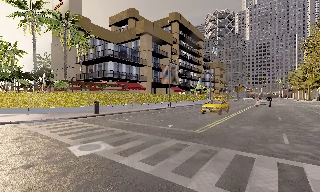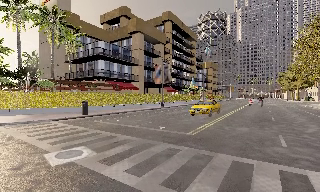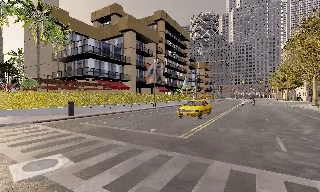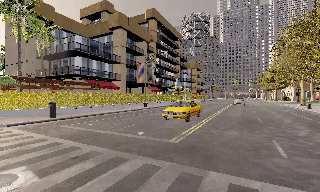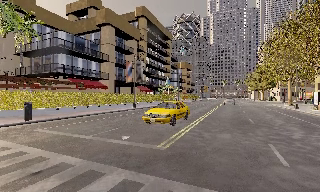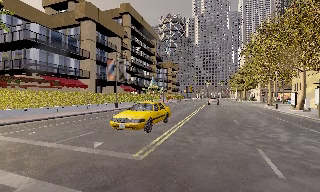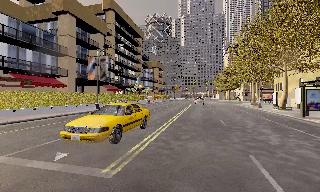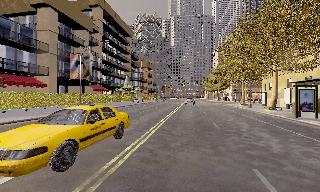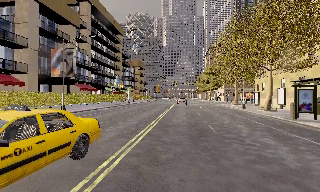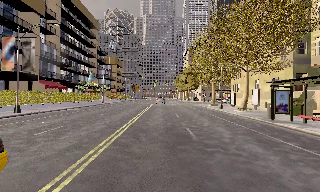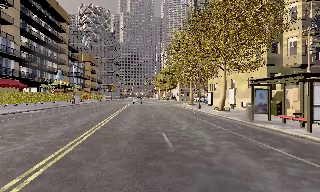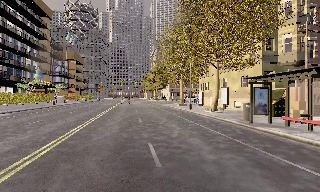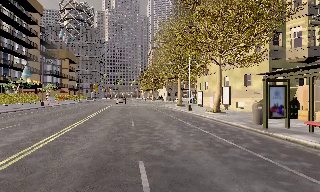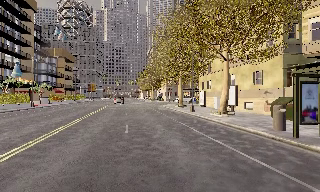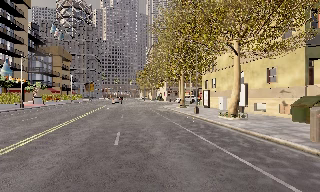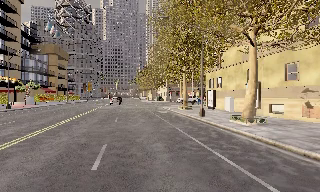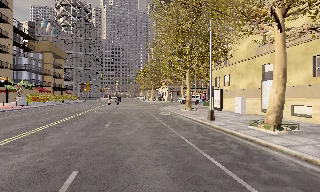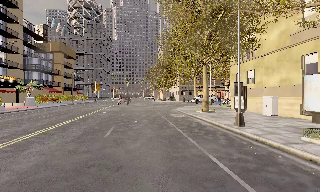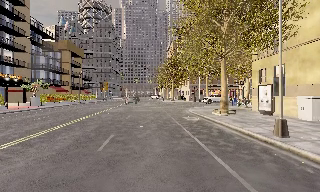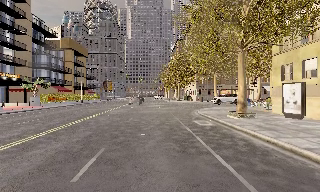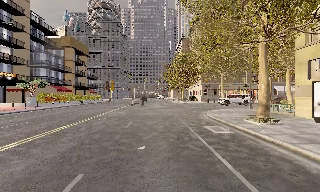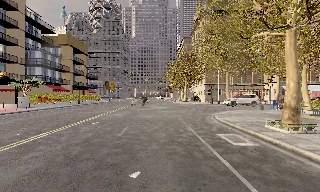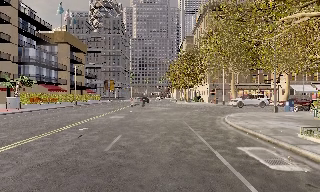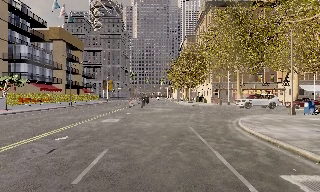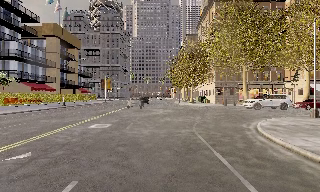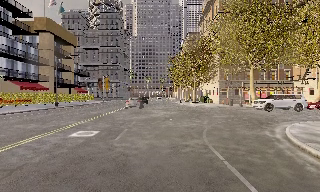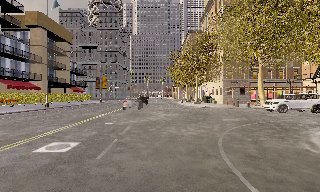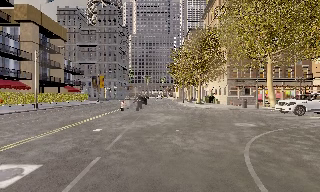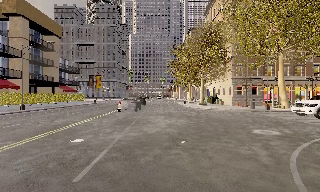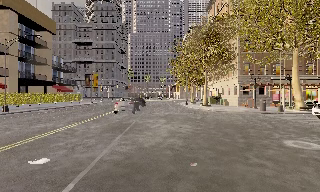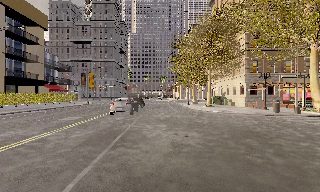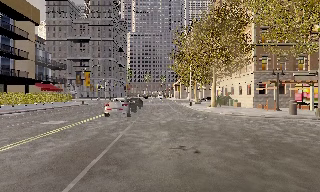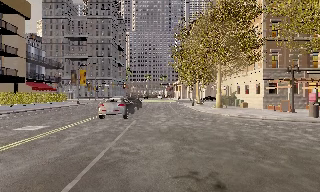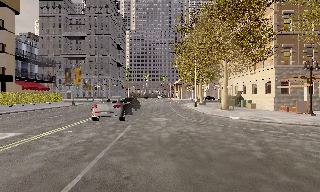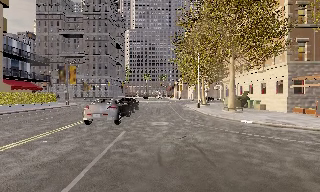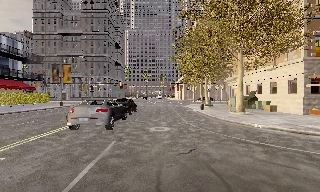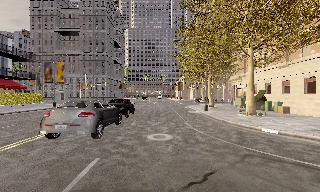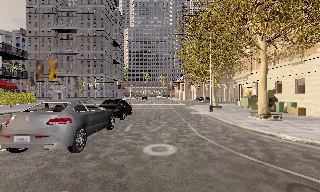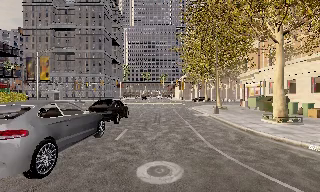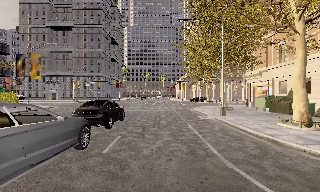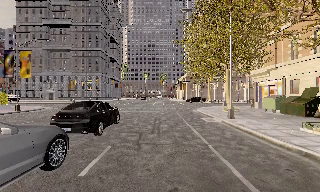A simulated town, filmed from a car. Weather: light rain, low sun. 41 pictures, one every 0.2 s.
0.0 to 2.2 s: The camera pans to its right, which is clockwise from overhead, by about 45 degrees. It travels forward, about 11 m. It gains speed.
2.2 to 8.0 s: The scene slides to the right, as the camera pans about 10 degrees to its left. It travels forward, about 55 m, so what stands in front looms larger.
The film runs forward here.
